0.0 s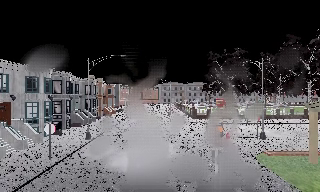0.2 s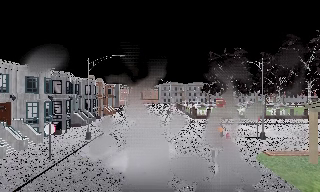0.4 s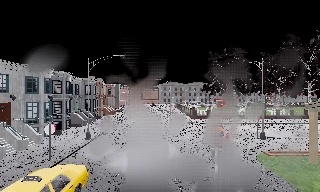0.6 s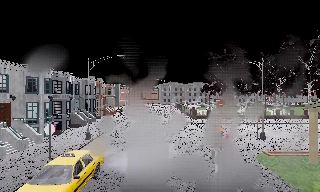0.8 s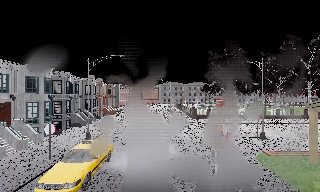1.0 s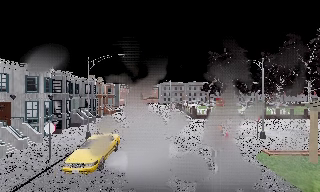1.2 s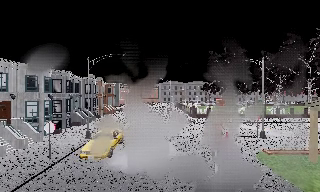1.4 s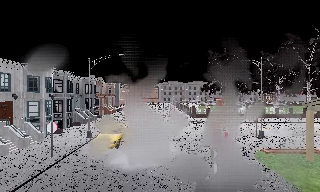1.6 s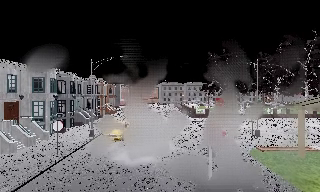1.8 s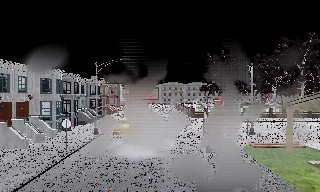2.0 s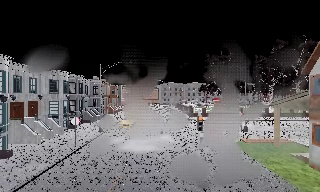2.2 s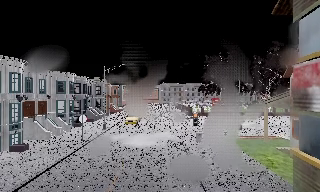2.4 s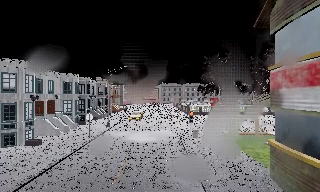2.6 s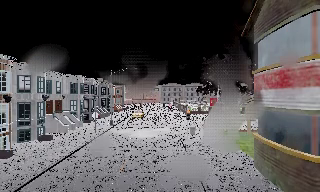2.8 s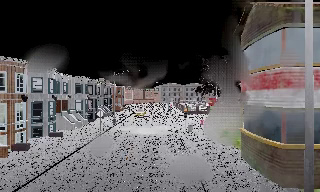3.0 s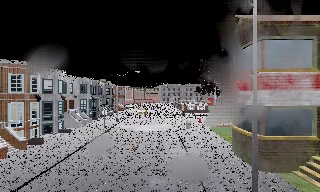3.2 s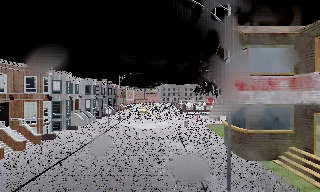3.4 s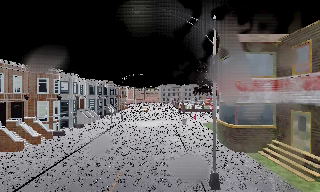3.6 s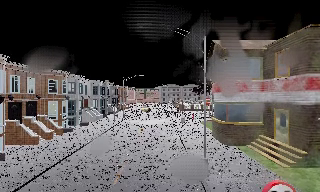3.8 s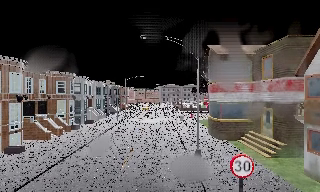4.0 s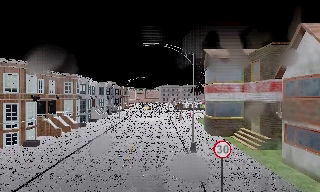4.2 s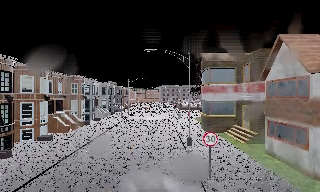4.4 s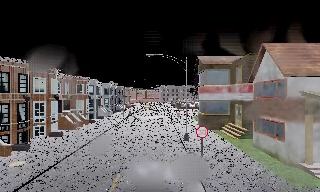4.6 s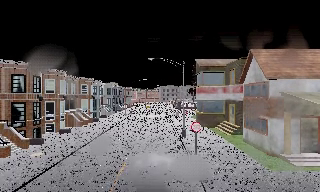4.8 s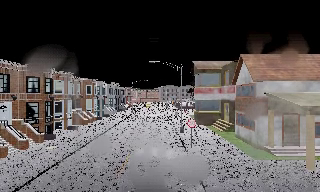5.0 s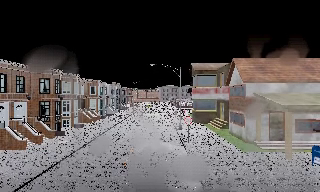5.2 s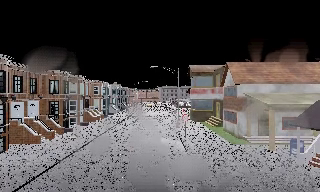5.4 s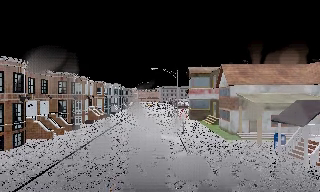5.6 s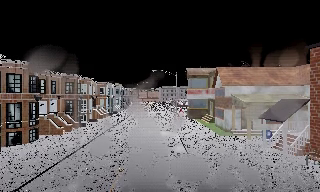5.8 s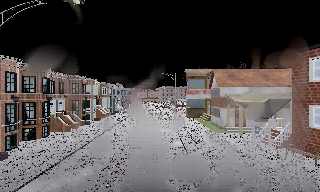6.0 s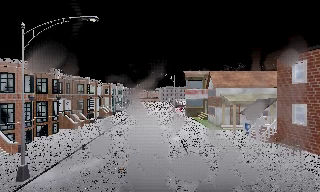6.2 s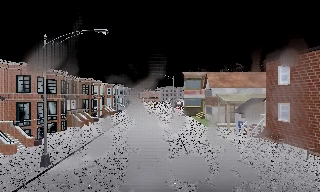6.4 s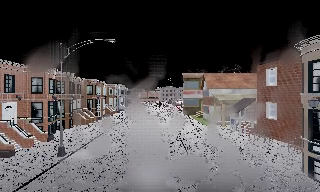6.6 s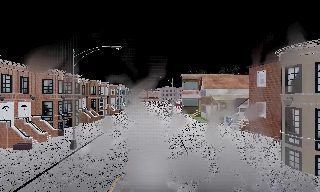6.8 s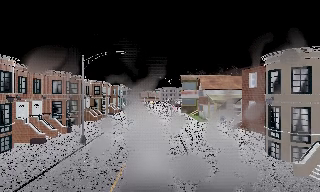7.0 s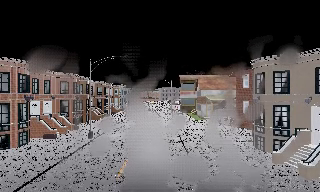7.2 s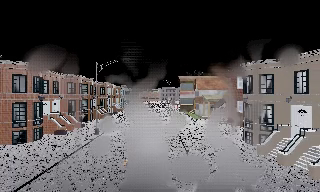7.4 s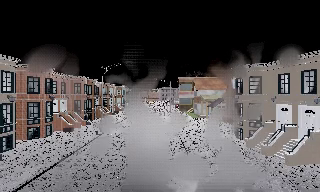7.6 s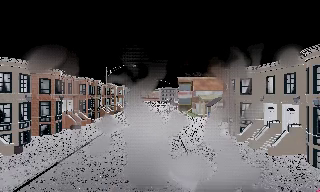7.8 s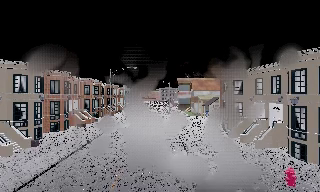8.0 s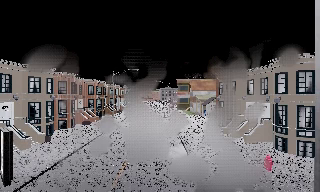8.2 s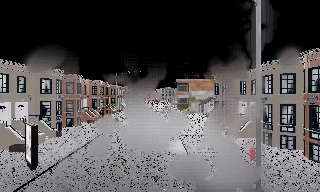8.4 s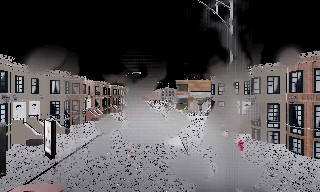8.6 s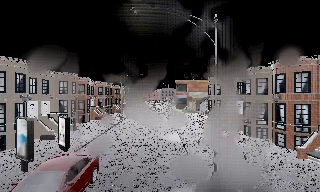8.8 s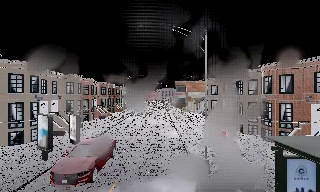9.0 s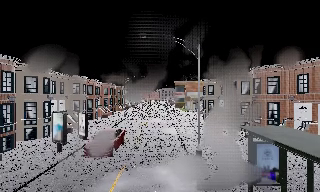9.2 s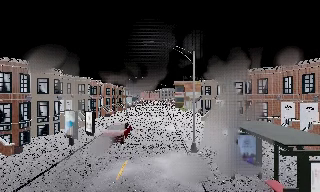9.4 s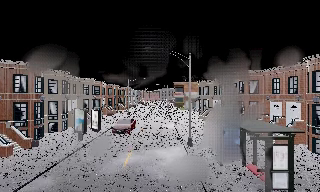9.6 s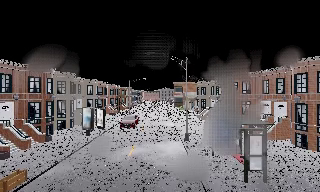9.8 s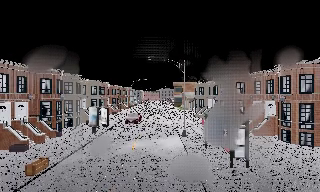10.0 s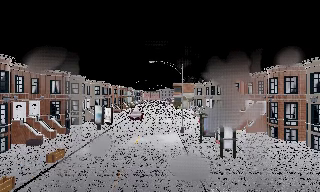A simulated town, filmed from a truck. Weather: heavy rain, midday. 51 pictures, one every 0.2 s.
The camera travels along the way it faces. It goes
backward.
0.0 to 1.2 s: The camera keeps its place and its aim.
1.2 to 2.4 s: The camera travels backward, about 6 m, so what stands in front gets smaller. It gains speed.
2.4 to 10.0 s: The camera travels backward, about 55 m, so what stands in front gets smaller.
The film runs backward here.
